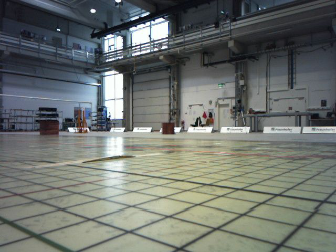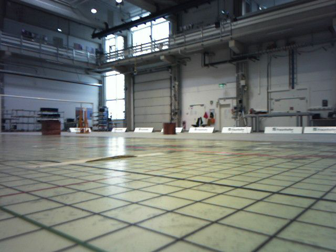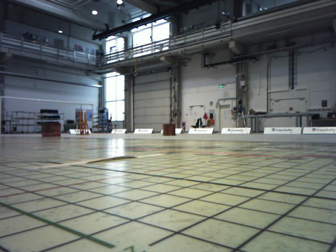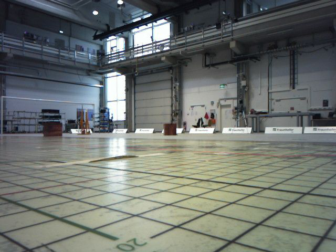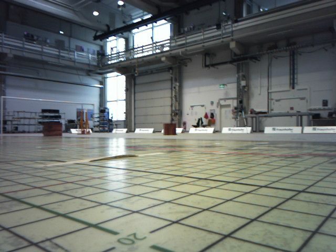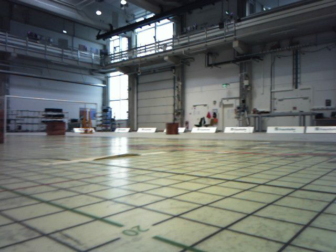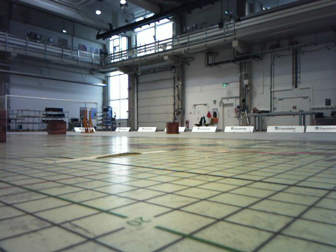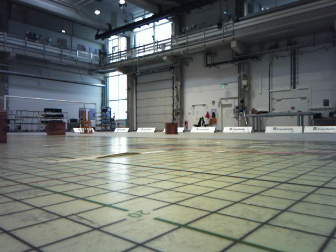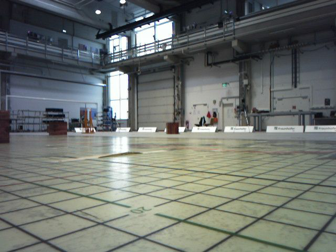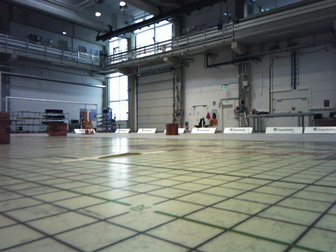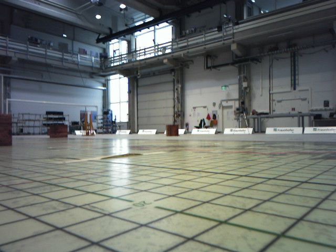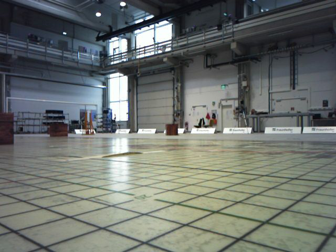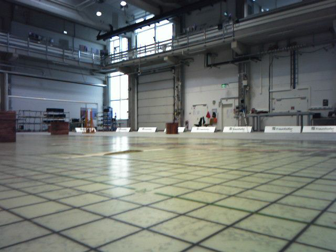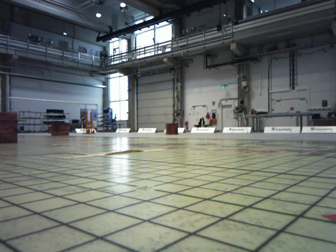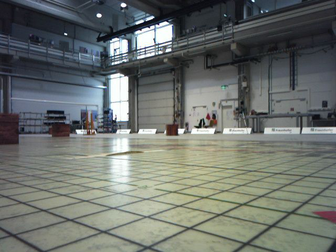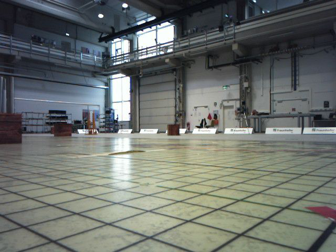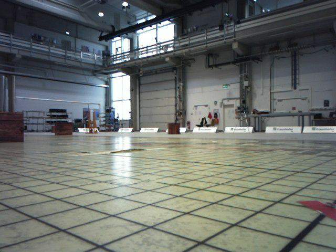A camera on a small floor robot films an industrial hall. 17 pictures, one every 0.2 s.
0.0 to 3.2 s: The camera travels backward, about 0.6 m, so what stands in front gets smaller.
The film runs backward here.
